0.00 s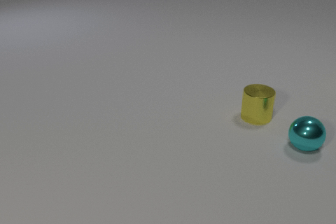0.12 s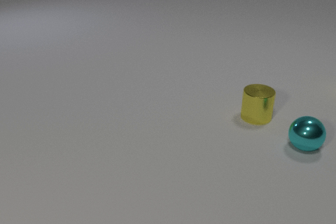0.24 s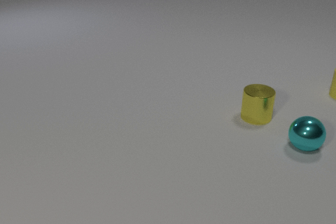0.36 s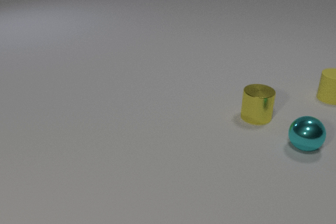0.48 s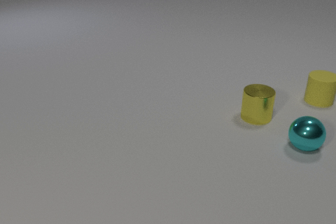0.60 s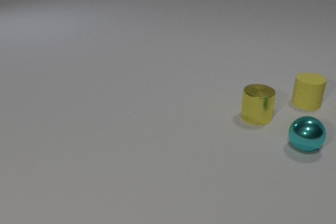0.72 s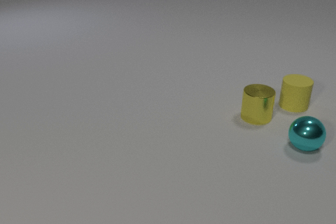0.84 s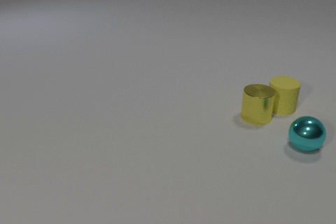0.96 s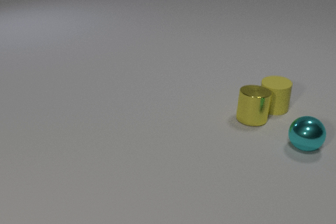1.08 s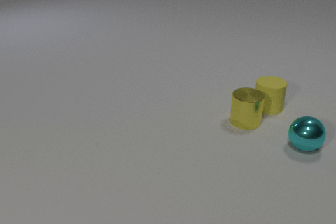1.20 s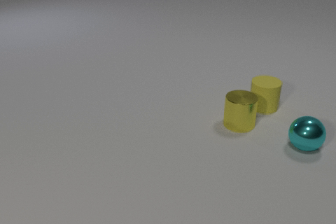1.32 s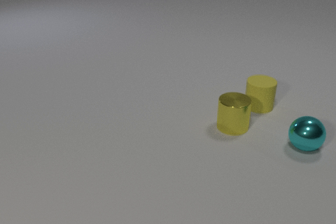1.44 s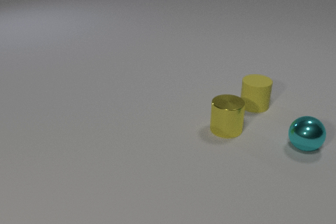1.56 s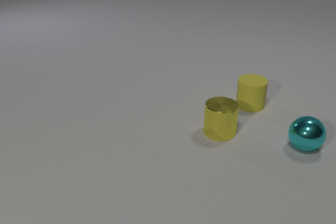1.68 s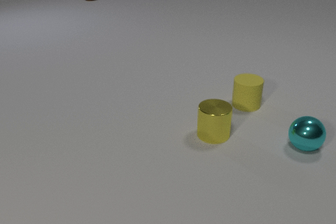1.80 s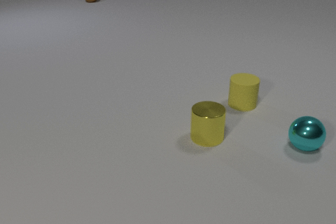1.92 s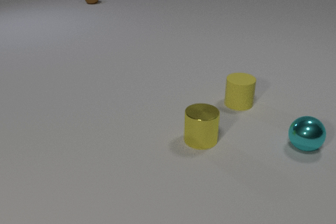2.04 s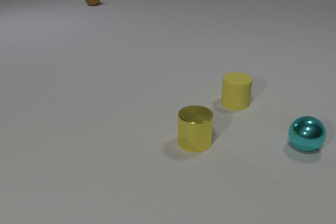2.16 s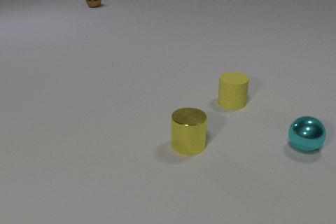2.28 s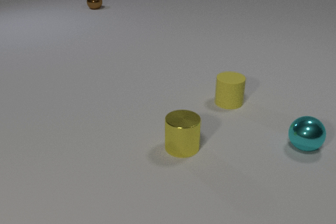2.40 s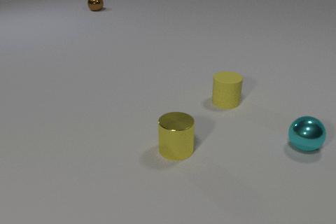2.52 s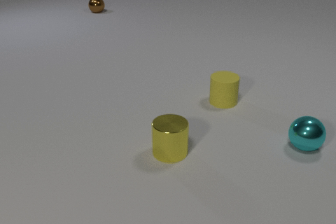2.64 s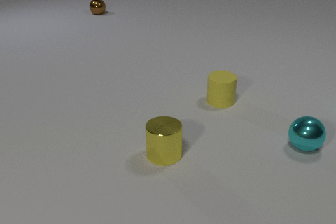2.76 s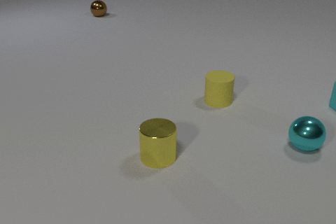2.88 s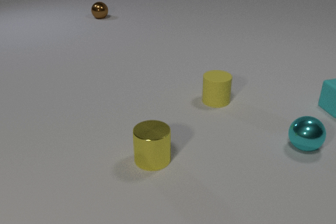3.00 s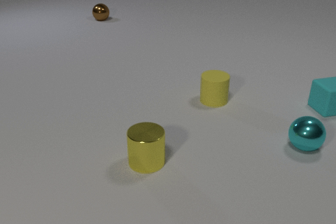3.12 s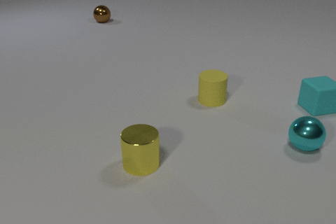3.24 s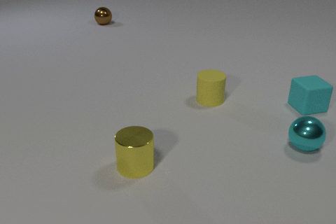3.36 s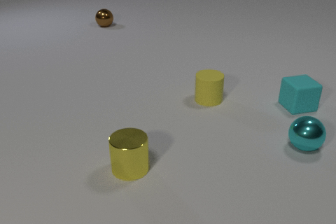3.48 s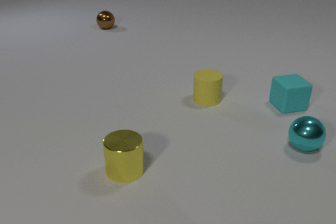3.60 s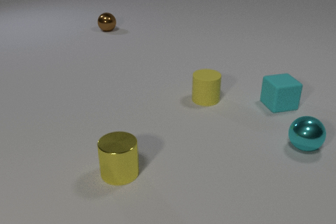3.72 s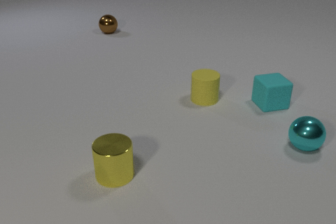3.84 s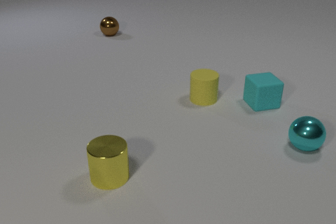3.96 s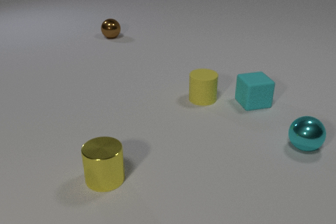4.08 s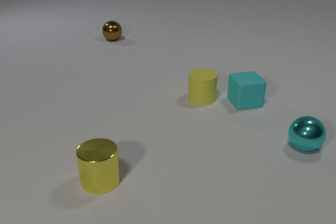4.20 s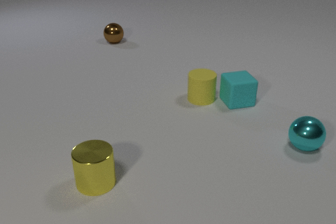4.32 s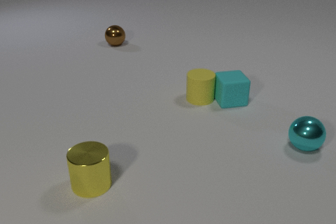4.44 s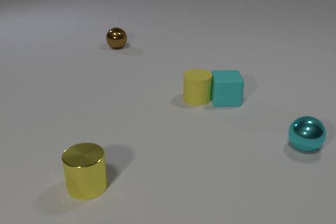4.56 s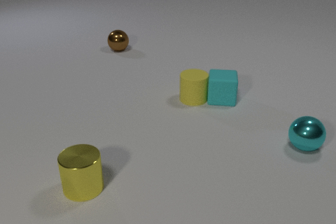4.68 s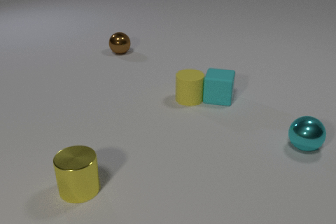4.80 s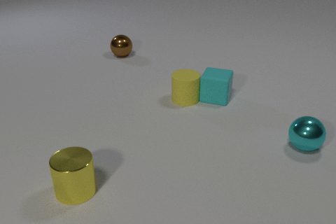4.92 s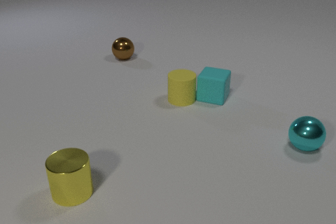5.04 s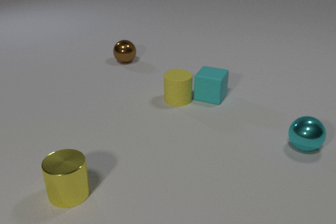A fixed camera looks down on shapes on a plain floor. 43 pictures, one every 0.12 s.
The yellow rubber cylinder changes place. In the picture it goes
to the left.
The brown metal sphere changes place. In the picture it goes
toward the camera.
0.00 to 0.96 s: The yellow rubber cylinder comes in at the right edge, slides to the left and toward the camera. The yellow rubber cylinder and the yellow metal cylinder collide.
0.96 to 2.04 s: The yellow rubber cylinder slides to the left. The yellow metal cylinder slides to the left and toward the camera. The brown metal sphere comes in at the top edge, rolls toward the camera.
2.04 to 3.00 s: The yellow rubber cylinder slides to the left. The yellow metal cylinder slides to the left and toward the camera. The cyan rubber cube comes in at the right edge, slides to the left. The brown metal sphere rolls toward the camera.
3.00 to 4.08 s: The yellow rubber cylinder slides to the left. The yellow metal cylinder slides to the left and toward the camera. The cyan rubber cube slides to the left. The brown metal sphere rolls toward the camera.
4.08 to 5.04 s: The yellow rubber cylinder slides to the left. The yellow metal cylinder slides to the left. The cyan rubber cube slides to the left, spins clockwise seen from above by about 45 degrees, its near face sliding to the left. The brown metal sphere rolls toward the camera. The yellow rubber cylinder and the cyan rubber cube collide.
How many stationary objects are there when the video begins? 2.
What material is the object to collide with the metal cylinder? rubber.
What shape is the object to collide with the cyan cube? cylinder.
